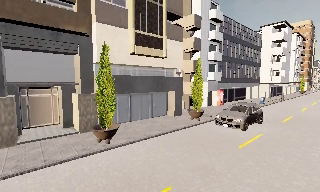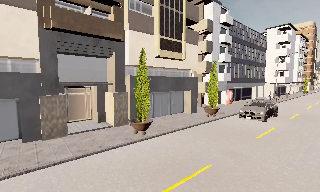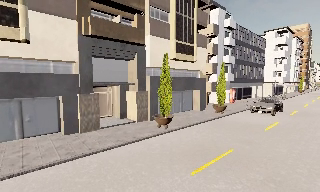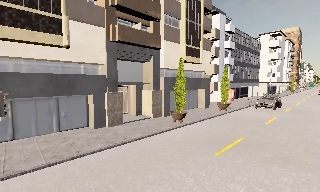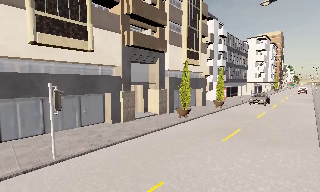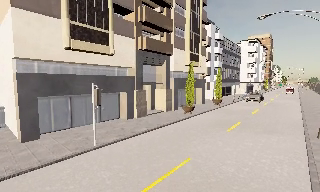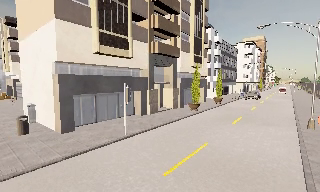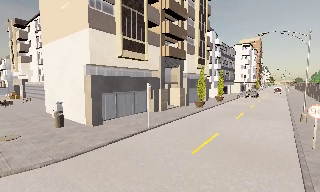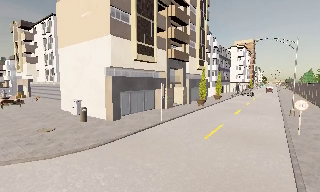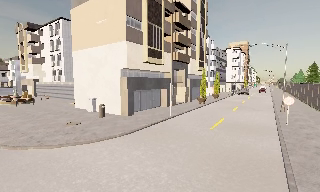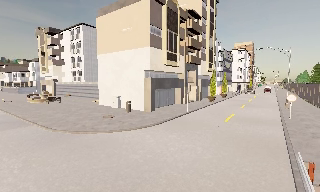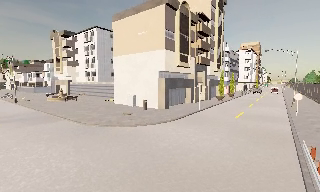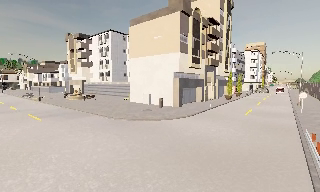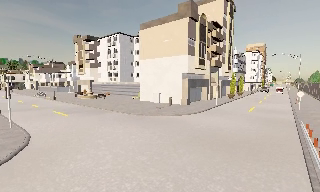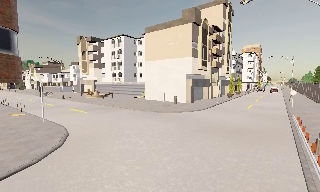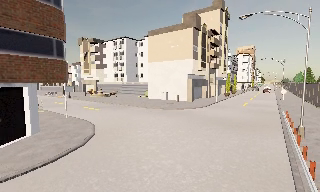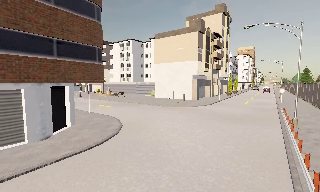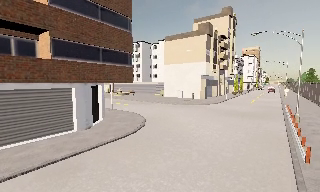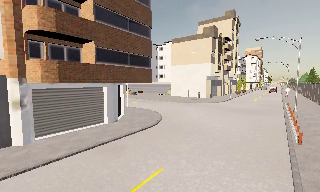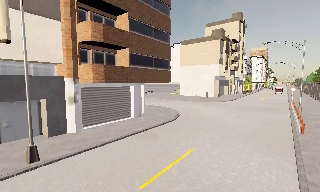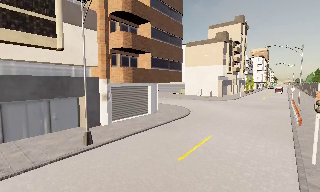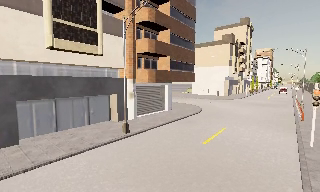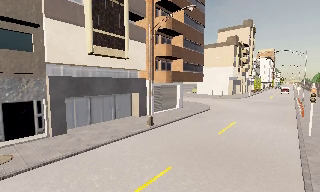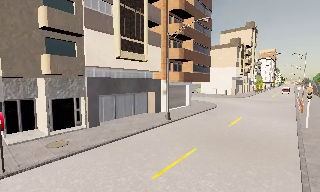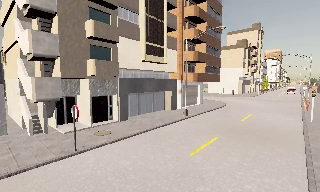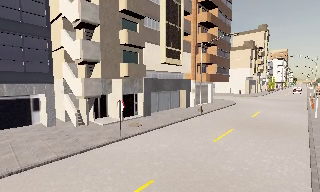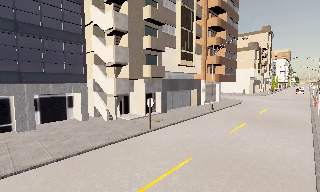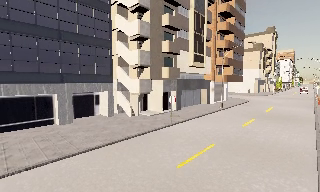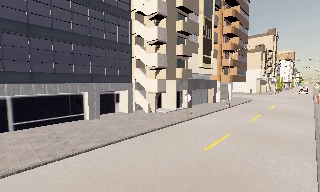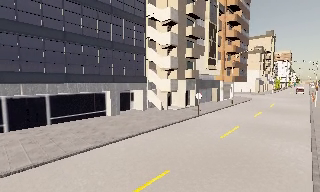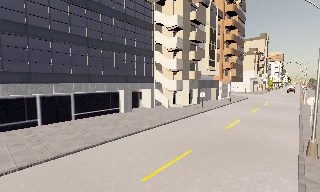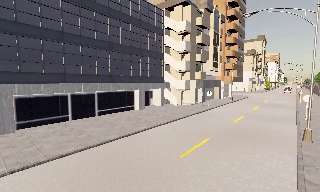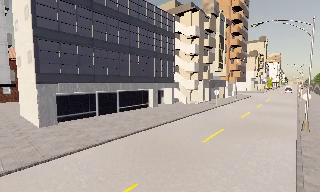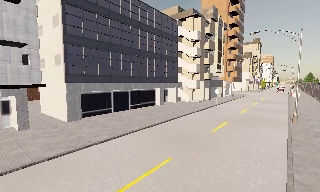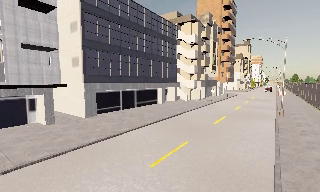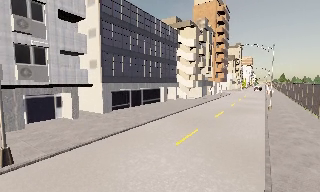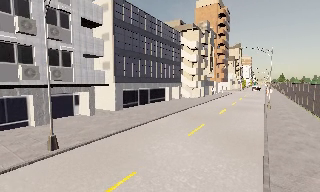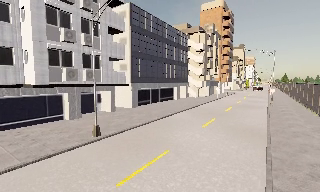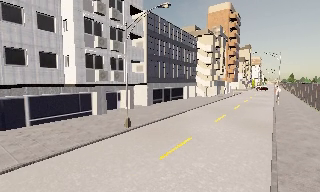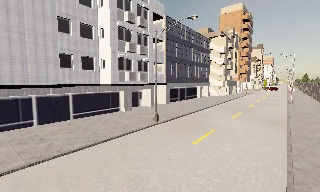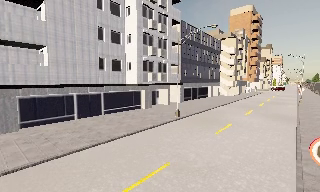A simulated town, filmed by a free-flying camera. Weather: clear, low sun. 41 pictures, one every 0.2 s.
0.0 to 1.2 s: The camera pans to its right, which is clockwise from overhead, by about 10 degrees. It travels to its left and backward, about 13 m, so close, fixed things drift to the right.
1.2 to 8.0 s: The camera travels backward and to its left, about 80 m, so what stands in front gets smaller.
The film runs backward here.
